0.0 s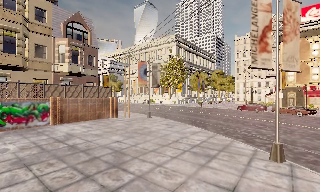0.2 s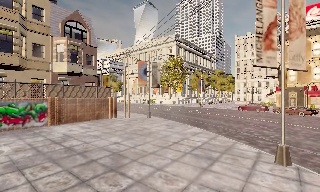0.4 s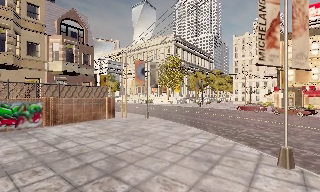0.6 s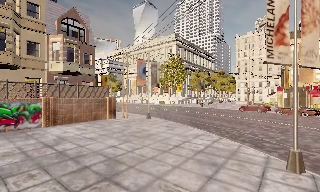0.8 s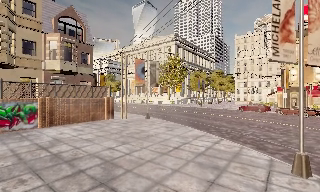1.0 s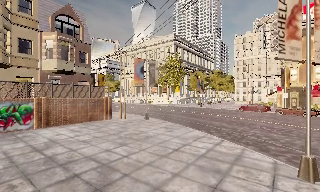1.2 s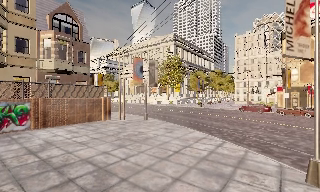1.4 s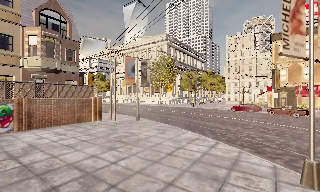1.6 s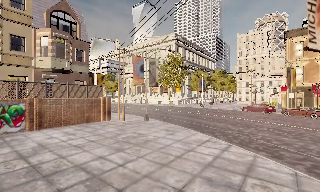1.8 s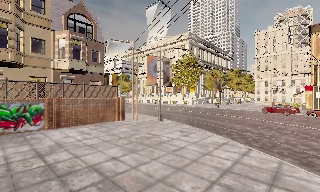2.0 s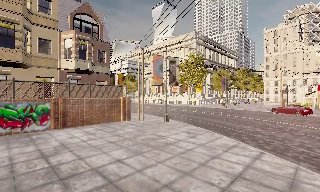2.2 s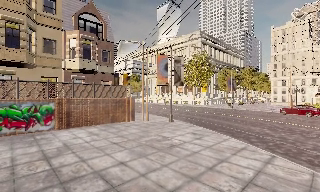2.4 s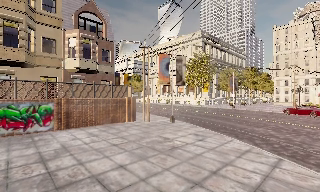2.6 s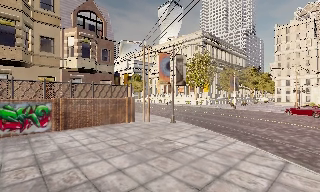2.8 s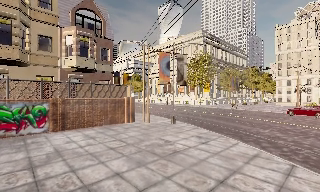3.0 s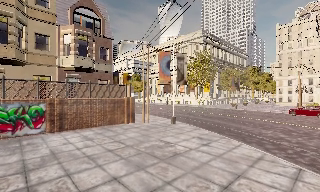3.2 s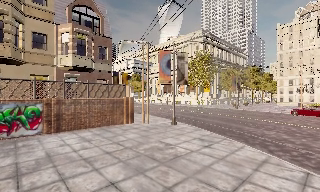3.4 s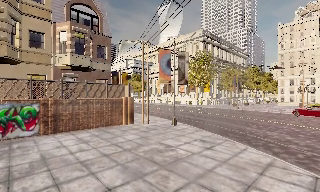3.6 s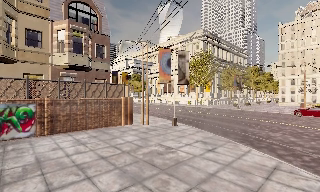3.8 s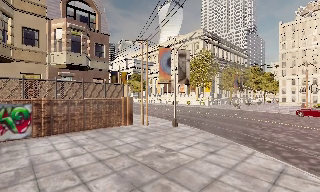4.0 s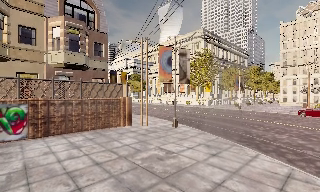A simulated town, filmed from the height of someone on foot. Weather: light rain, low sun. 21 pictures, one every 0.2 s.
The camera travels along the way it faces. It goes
forward.
0.0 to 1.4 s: The camera travels forward, about 2 m, so what stands in front looms larger.
1.4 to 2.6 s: The camera swings to its left by about 10 degrees, and the scene slides to the right. It travels forward, about 1.5 m, so what stands in front looms larger.
2.6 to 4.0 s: The camera travels forward, about 2 m, so what stands in front looms larger.
The film runs forward here.
